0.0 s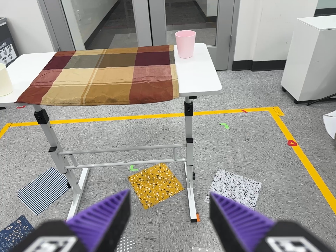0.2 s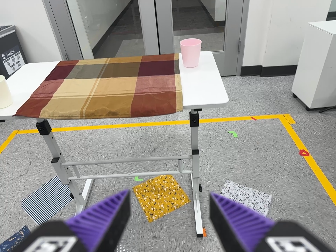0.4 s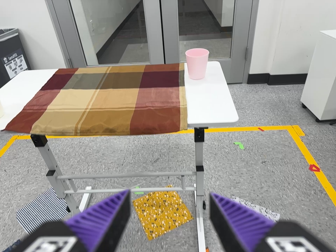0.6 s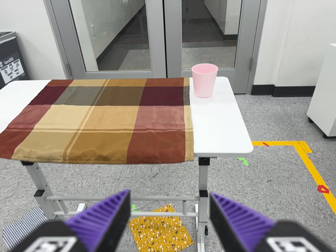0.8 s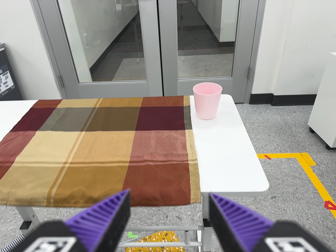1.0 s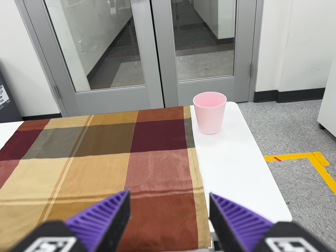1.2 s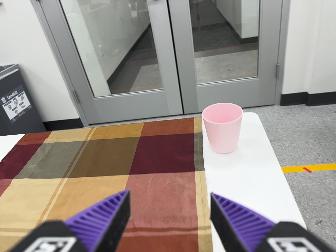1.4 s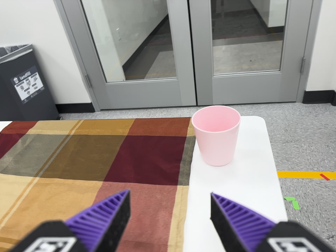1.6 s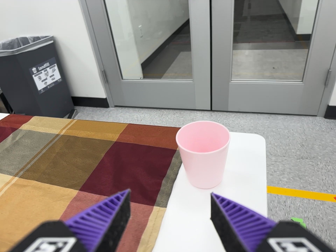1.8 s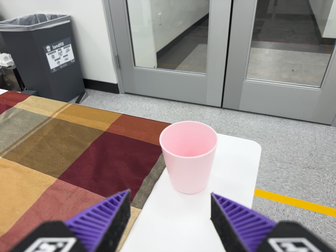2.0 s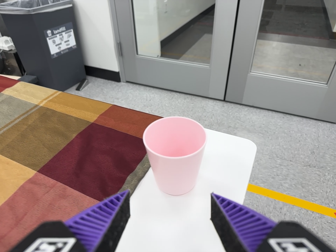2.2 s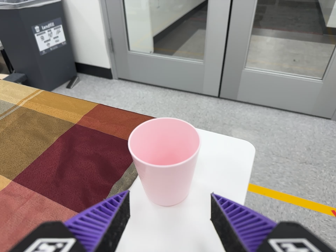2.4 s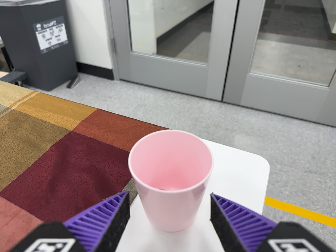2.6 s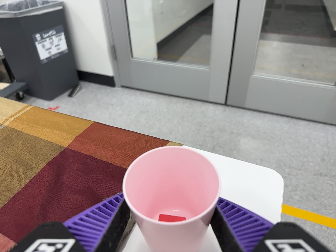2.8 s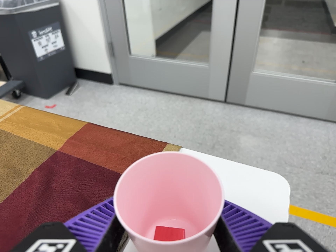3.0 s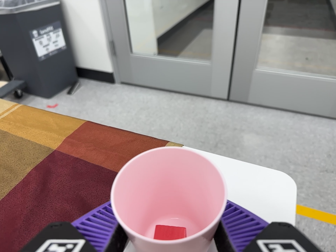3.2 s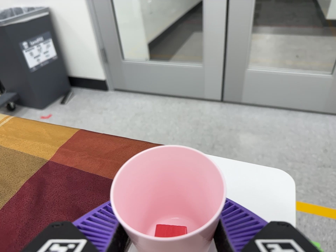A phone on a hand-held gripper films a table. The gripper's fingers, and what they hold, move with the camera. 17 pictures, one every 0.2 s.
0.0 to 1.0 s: The camera travels forward and toward the top of its view, about 40 cm, so what stands in front looms larger.
1.0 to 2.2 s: The camera pans to its left by about 15 degrees. It travels forward and to its right, about 38 cm, so what stands in front looms larger. Its aim tips toward the bottom of its view by about 10 degrees. It rolls about its line of sight by about 15 degrees, and the scene rotates clockwise.
2.2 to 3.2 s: The camera travels forward, about 10 cm, so what stands in front looms larger.
The film runs forward here.
